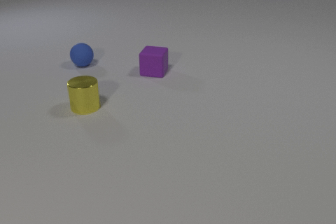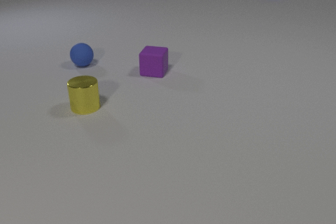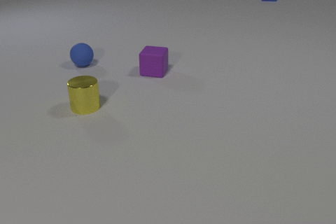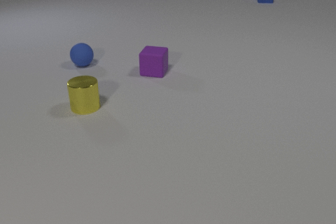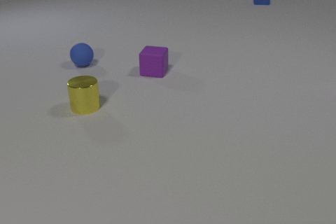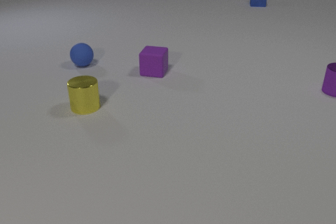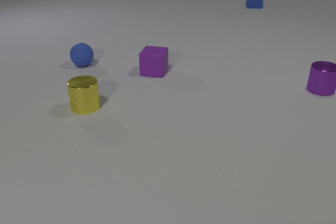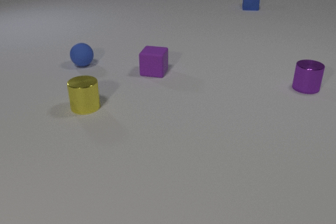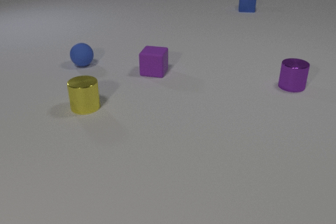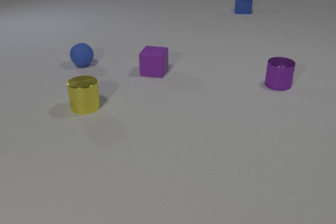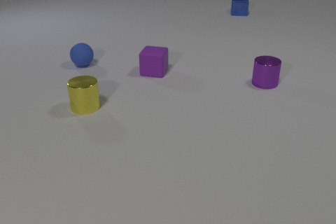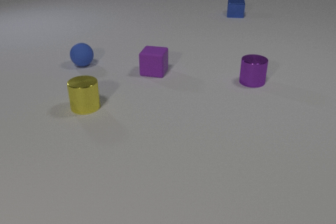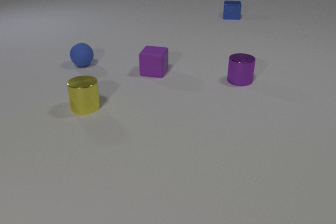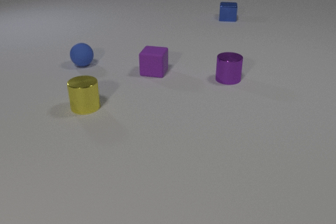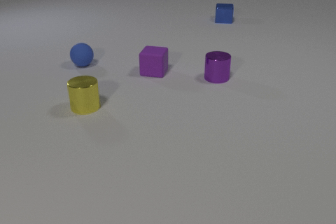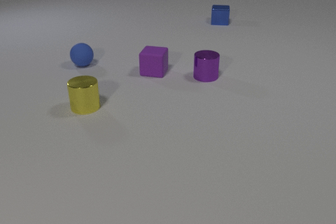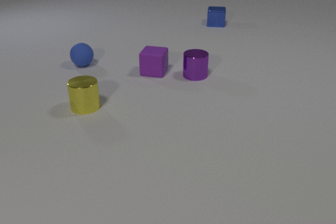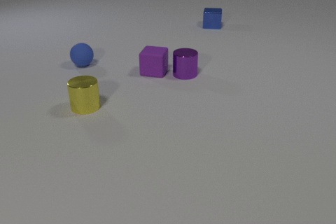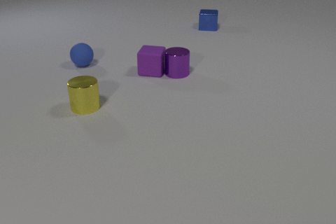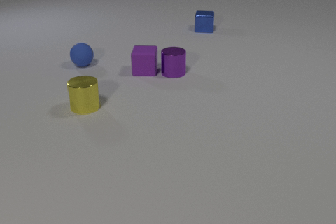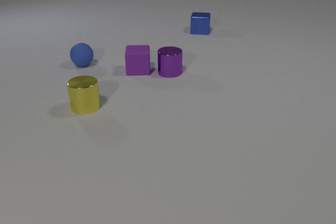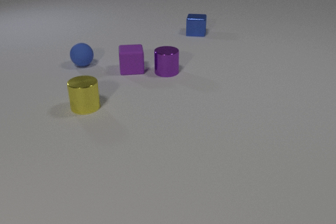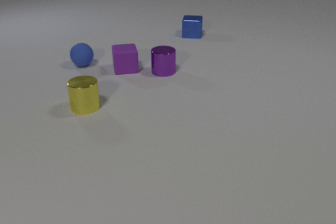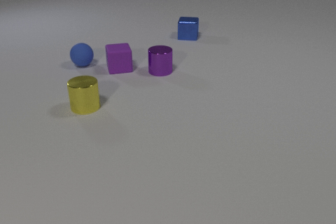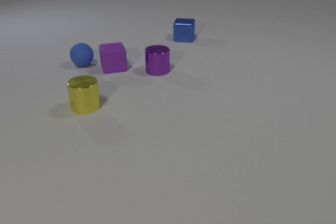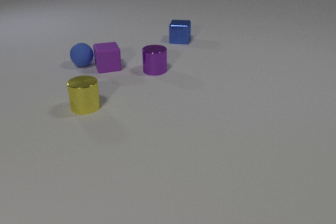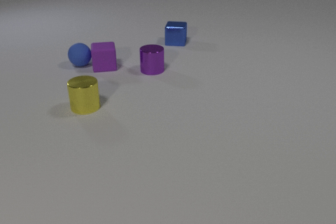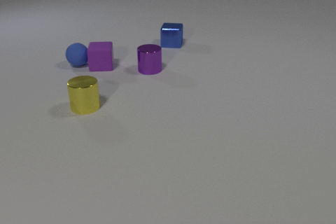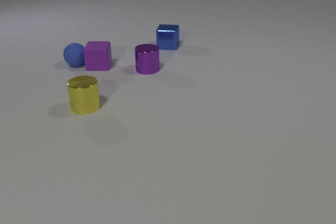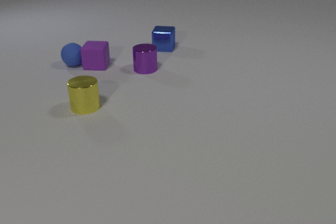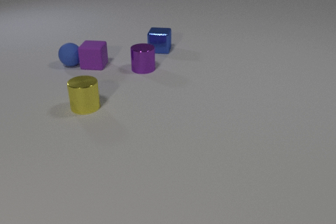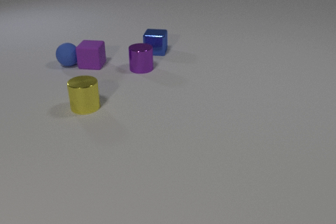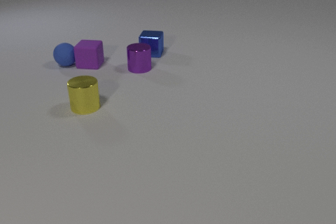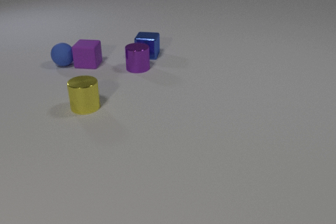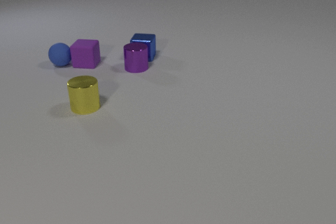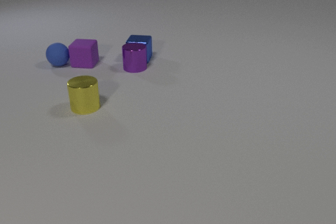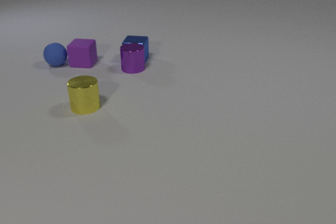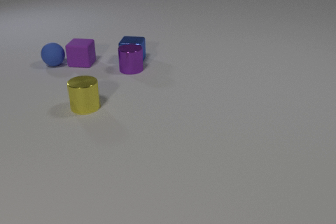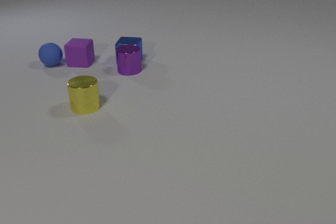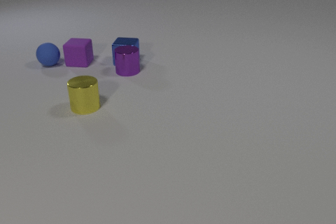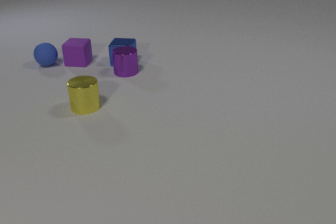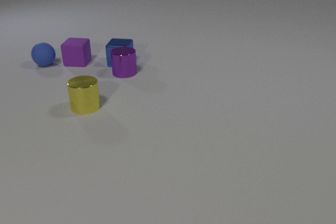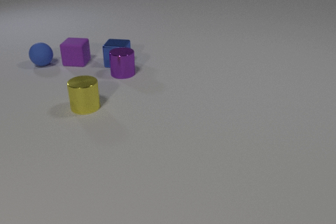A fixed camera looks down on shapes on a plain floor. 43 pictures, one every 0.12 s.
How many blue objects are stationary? 0.
What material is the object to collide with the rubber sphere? rubber.
What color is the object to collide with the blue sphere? purple.
0.00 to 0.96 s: The purple metal cylinder comes in at the right edge, slides to the left. The blue metal cube slides toward the camera and to the left.
0.96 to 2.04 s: The purple metal cylinder slides to the left. The blue metal cube slides toward the camera and to the left.
2.04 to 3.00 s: The purple metal cylinder slides to the left. The purple rubber cube slides to the left, spins so that its near face slides to the right, counterclockwise seen from above. The blue metal cube slides toward the camera and to the left. The purple metal cylinder and the purple rubber cube collide. The purple rubber cube and the blue rubber sphere collide.
3.00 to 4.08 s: The purple metal cylinder slides to the left. The purple rubber cube slides to the left and away from the camera, spins clockwise seen from above by about 30 degrees, its near face sliding to the left. The blue metal cube slides toward the camera and to the left. The blue rubber sphere rolls to the left.
4.08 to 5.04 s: The purple metal cylinder slides to the left and toward the camera. The purple rubber cube slides to the left and away from the camera. The blue metal cube slides to the left and toward the camera. The blue rubber sphere rolls to the left. The purple metal cylinder and the blue metal cube collide.
